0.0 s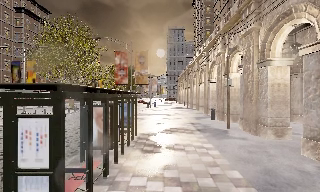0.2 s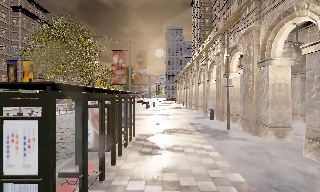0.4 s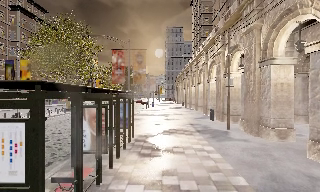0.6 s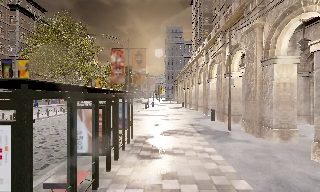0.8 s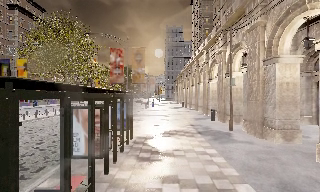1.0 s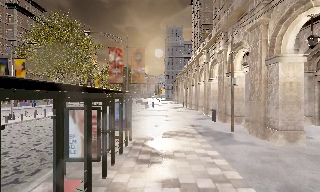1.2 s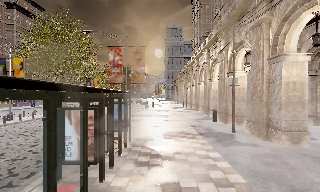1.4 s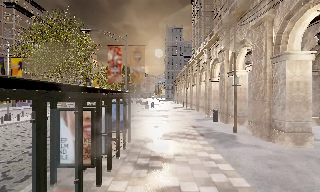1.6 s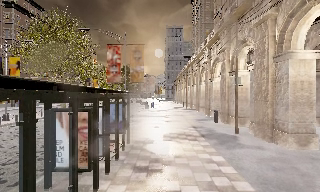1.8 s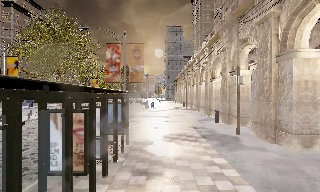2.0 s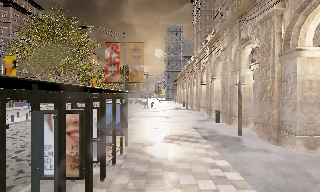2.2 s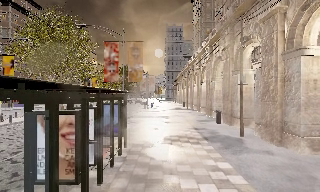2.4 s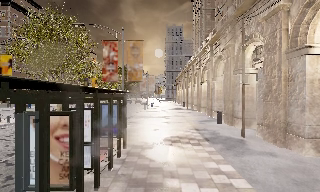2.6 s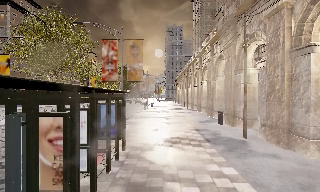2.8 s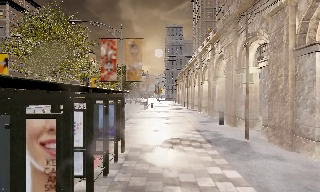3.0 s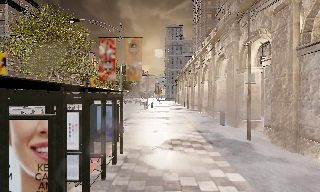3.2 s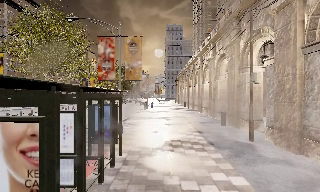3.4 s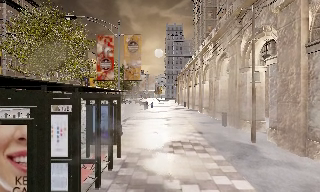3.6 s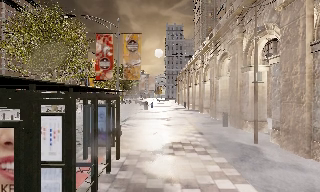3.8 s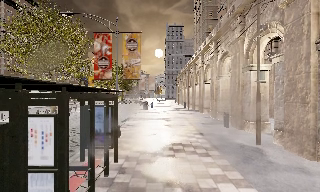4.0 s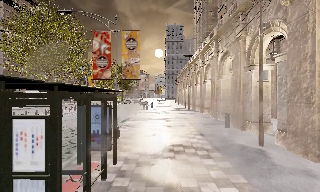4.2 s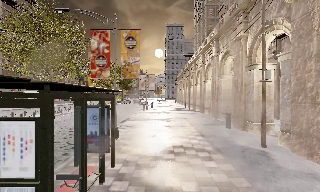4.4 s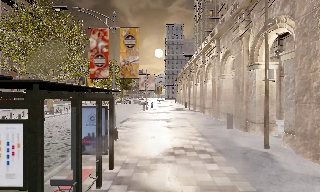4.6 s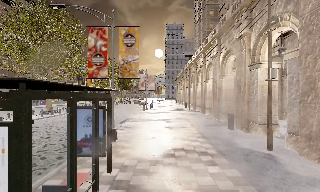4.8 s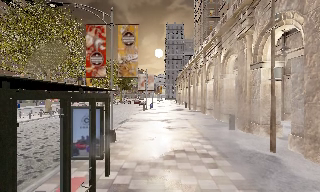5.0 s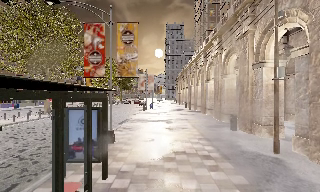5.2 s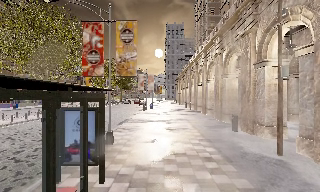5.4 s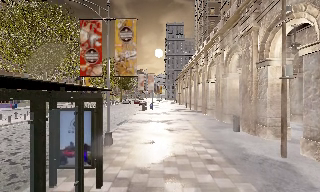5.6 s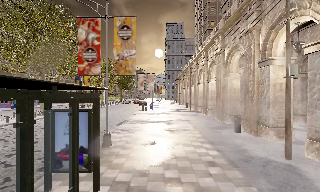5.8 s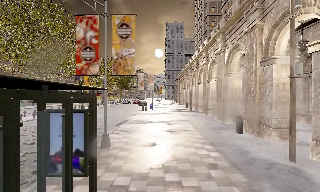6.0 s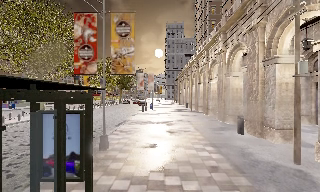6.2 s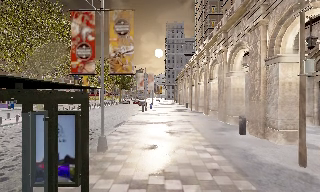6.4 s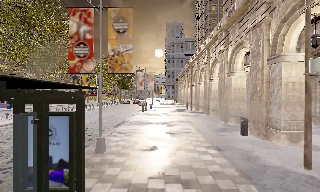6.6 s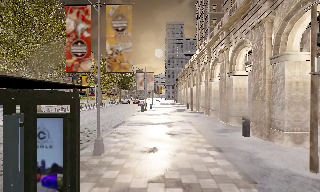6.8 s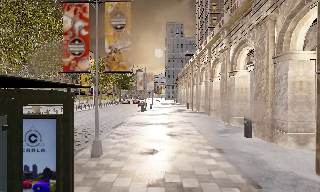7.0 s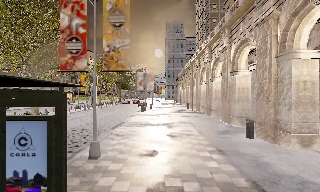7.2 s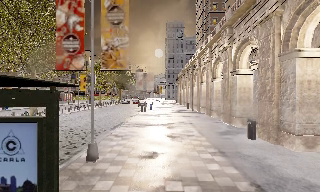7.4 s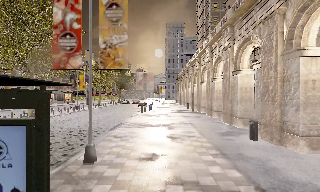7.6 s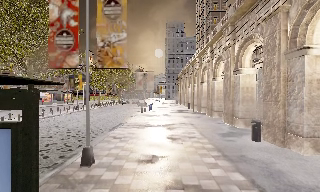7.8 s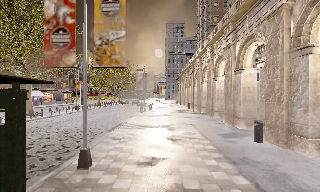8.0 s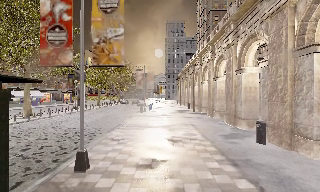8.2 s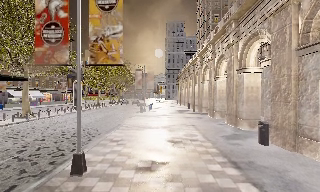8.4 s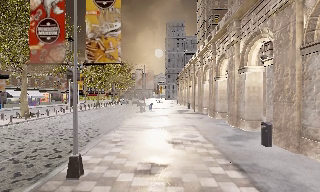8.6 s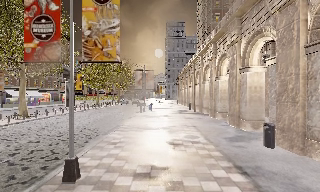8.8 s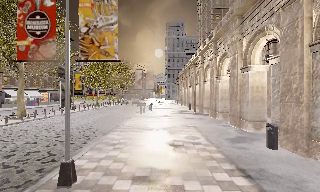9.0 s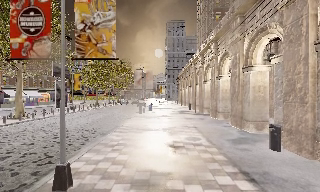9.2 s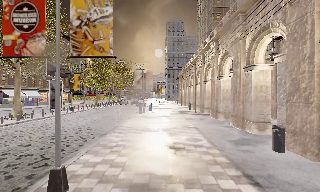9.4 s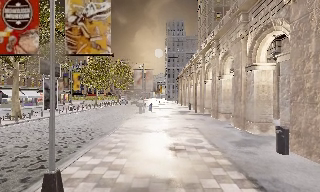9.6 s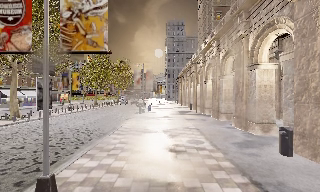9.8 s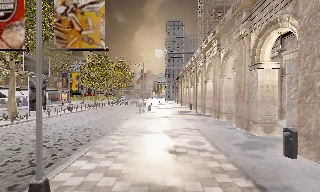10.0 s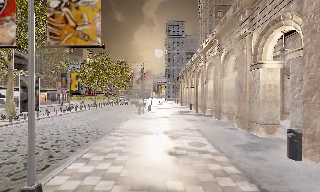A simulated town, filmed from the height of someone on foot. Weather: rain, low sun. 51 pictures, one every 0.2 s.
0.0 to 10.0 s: The camera travels forward, about 11 m, so what stands in front looms larger.
The film runs forward here.
